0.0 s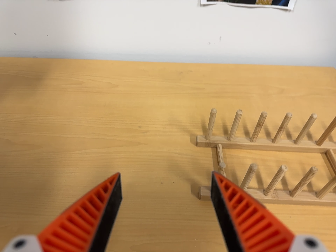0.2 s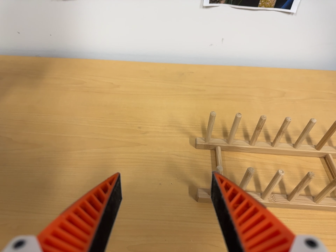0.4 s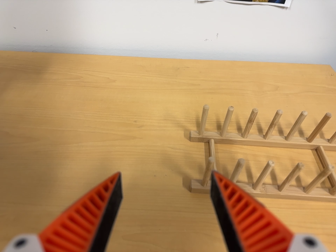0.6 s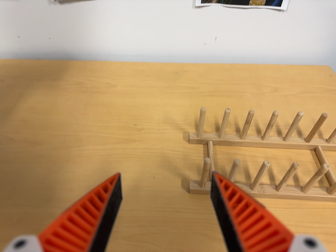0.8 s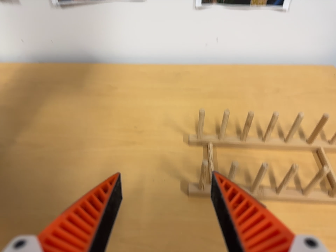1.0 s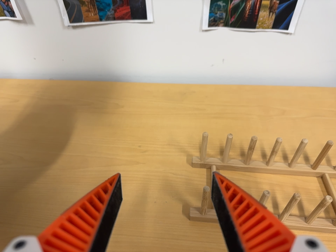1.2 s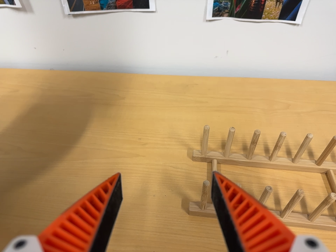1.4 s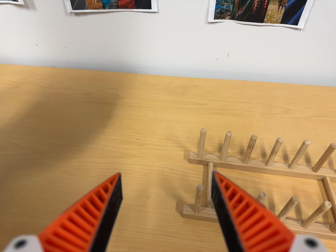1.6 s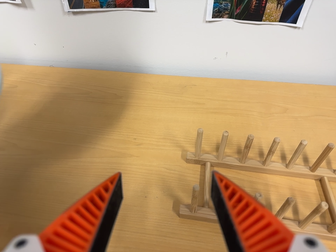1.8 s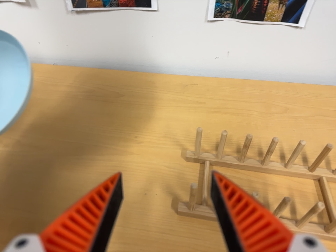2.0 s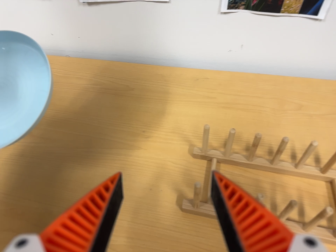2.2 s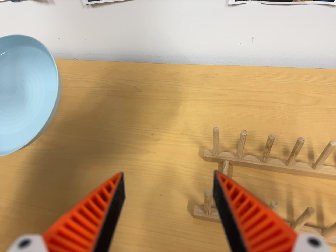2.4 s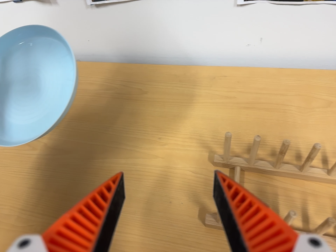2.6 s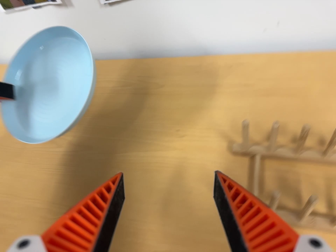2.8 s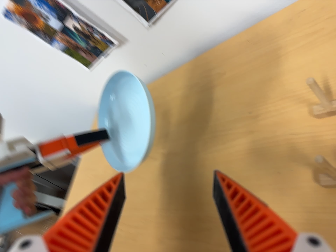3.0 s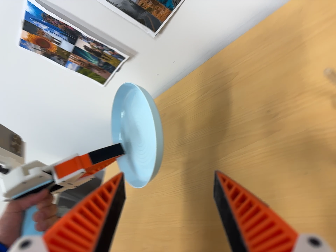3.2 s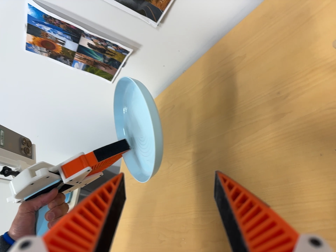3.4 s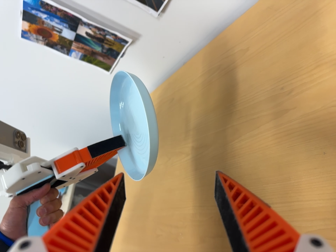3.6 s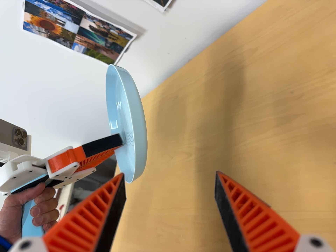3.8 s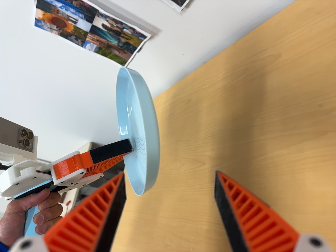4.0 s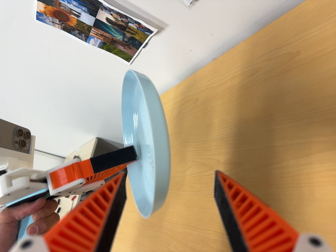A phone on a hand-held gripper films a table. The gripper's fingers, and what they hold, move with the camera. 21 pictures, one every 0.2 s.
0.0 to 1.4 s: The camera travels to its right, about 6 cm.
1.4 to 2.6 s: The camera pans to its left by about 15 degrees.
2.6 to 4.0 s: The camera pans to its left by about 35 degrees. It travels forward, to its right and toward the top of its view, about 16 cm. It rolls about its line of sight by about 25 degrees, and the scene rotates counterclockwise.
The film runs forward here.
